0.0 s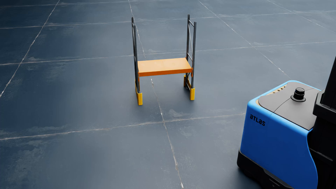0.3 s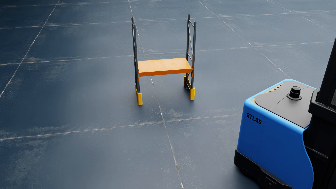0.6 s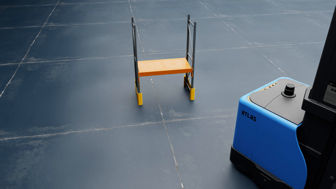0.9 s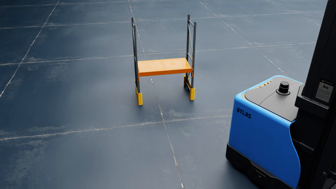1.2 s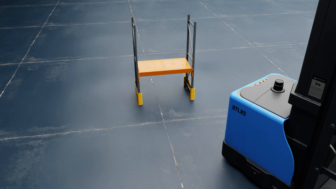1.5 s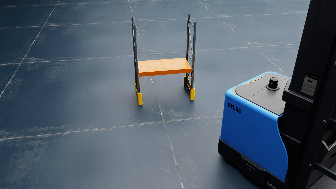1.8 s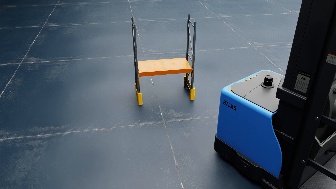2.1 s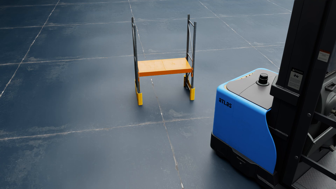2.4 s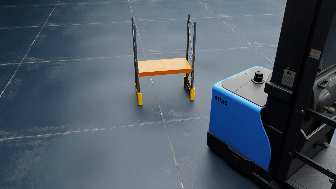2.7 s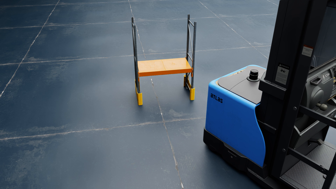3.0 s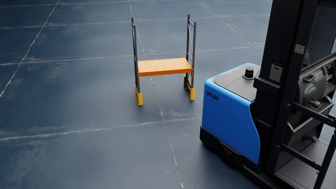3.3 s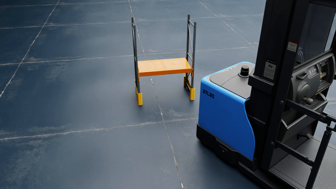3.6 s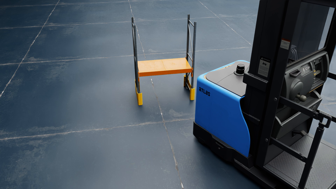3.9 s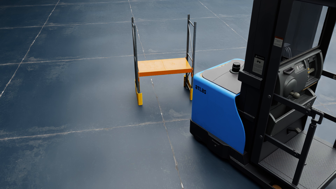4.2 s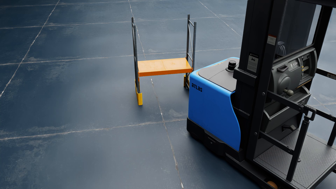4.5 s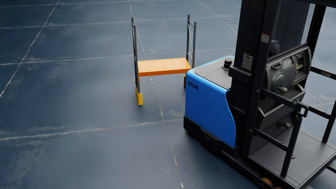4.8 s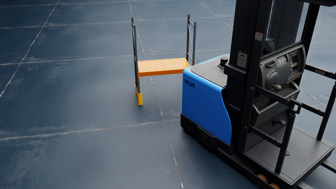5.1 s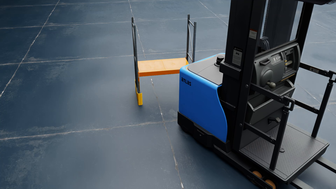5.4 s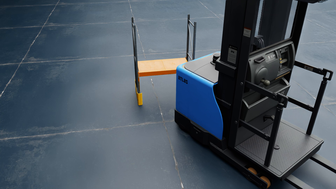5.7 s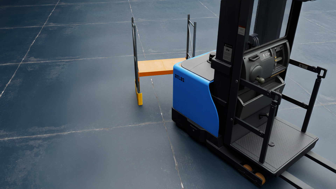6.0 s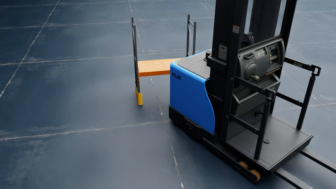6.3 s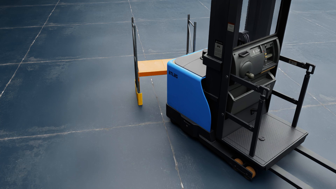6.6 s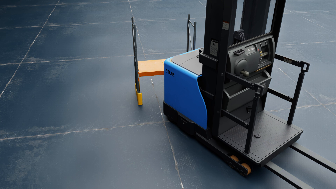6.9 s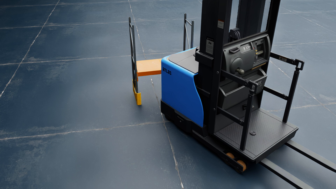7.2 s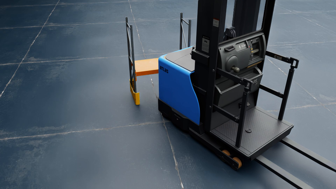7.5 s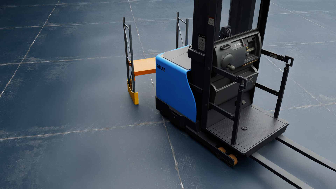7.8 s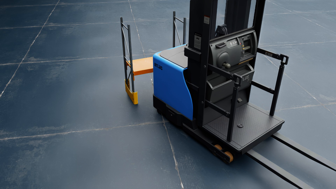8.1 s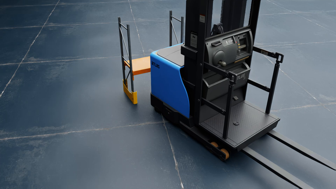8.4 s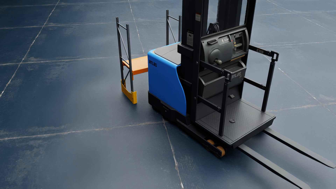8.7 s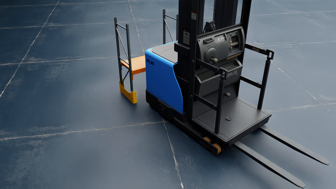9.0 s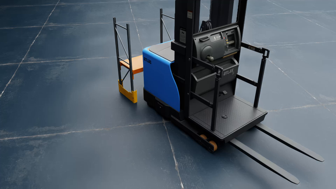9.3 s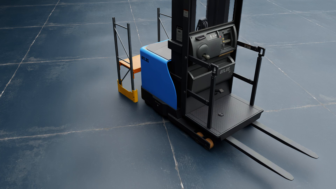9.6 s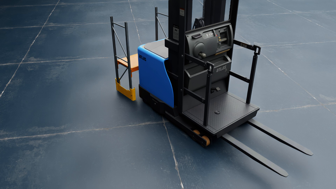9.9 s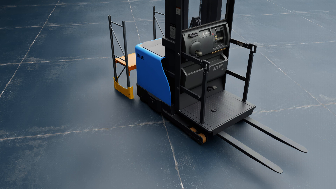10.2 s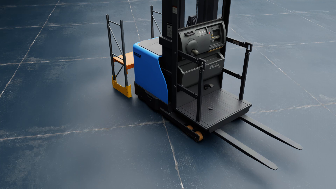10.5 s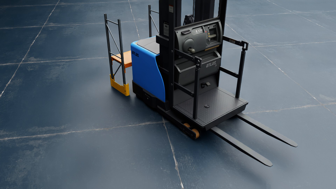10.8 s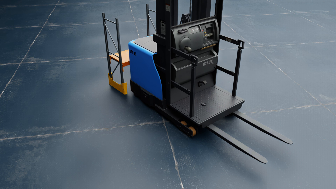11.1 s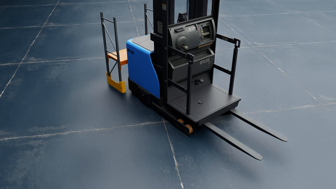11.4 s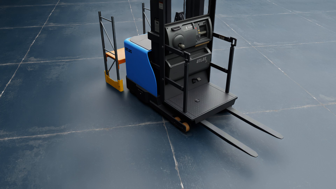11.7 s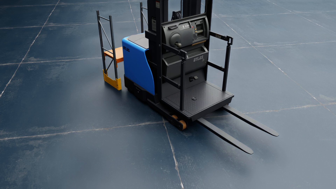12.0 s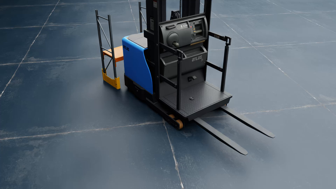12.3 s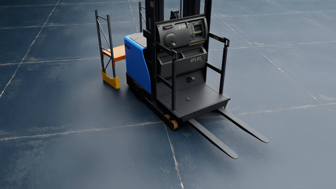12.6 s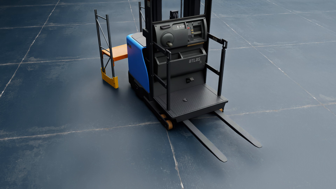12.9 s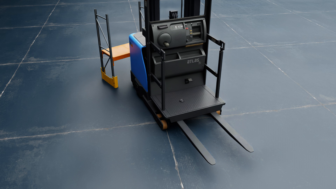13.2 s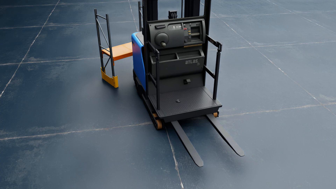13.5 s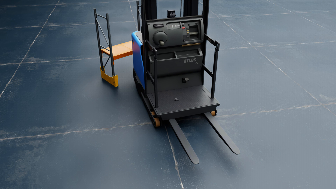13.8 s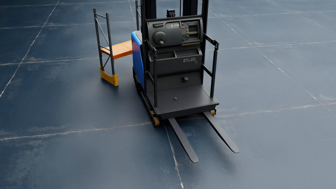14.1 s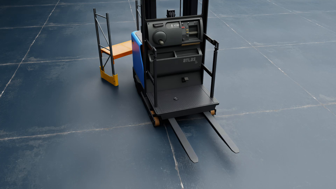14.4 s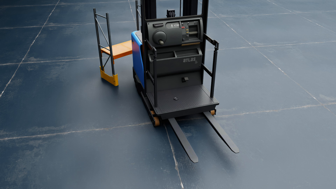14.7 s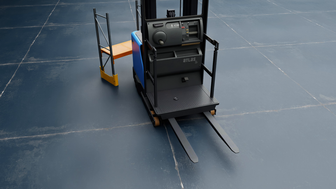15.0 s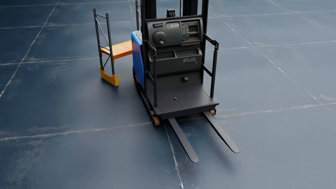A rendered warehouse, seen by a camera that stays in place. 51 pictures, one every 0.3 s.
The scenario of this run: A forklift runs into an object in its way.
